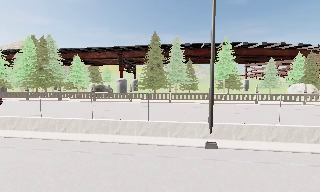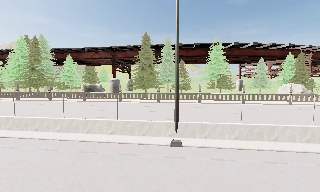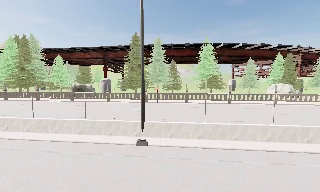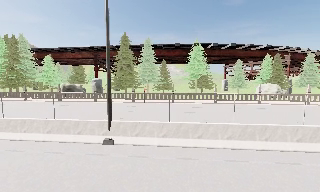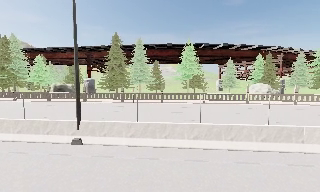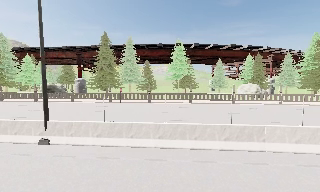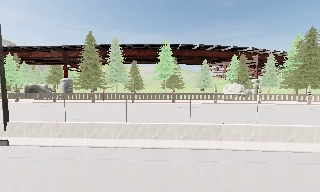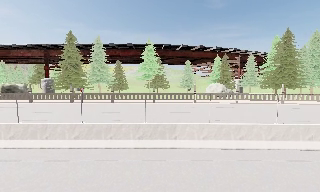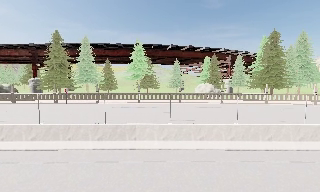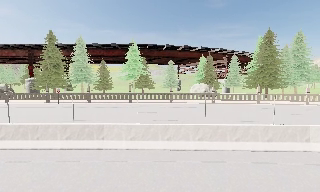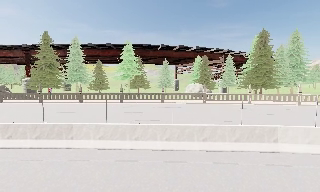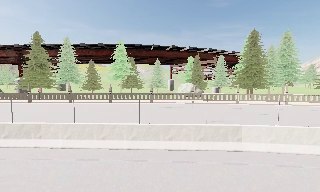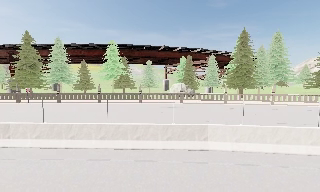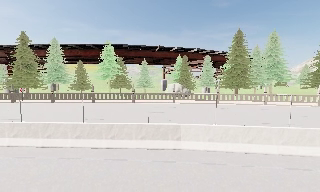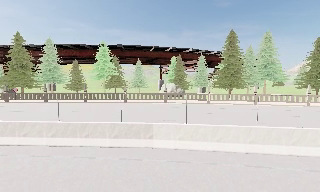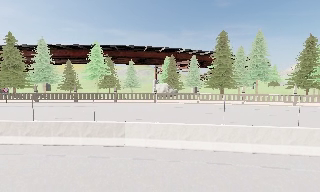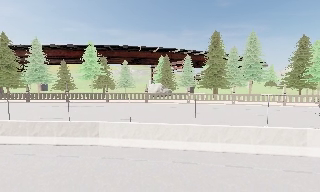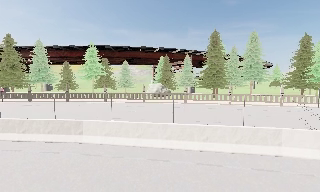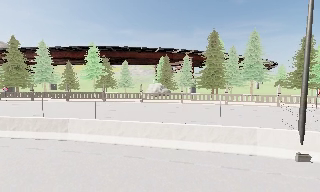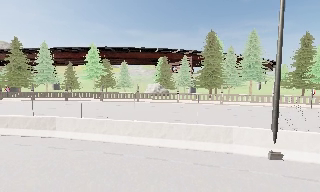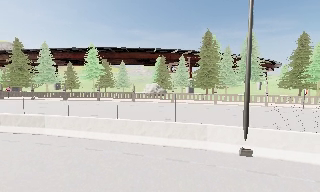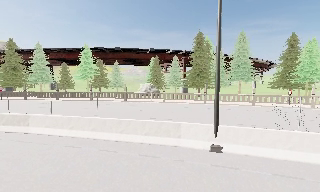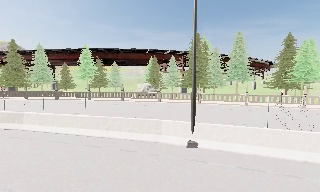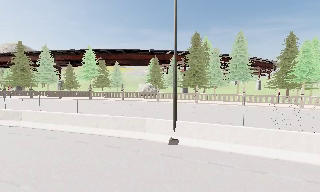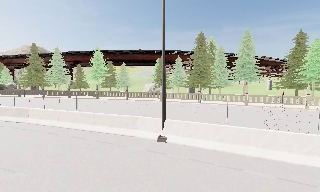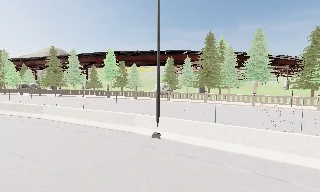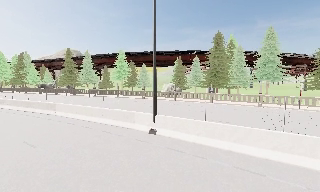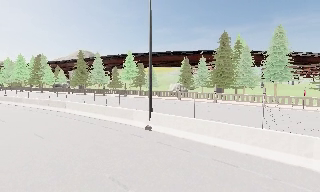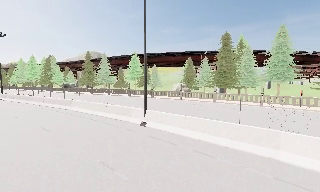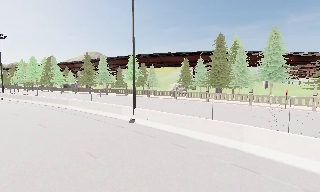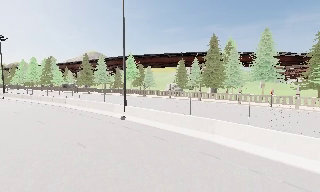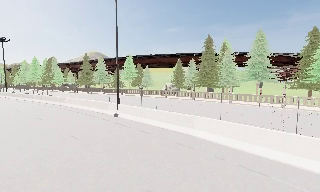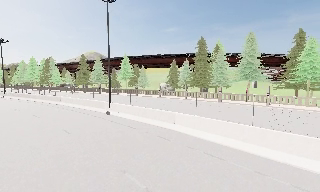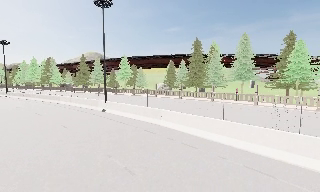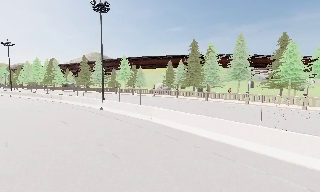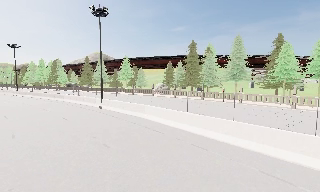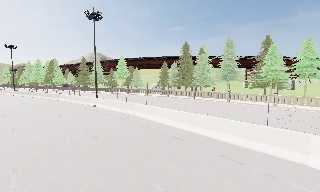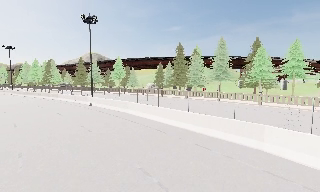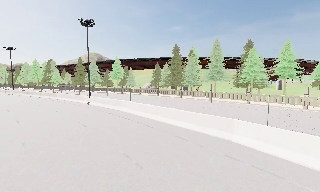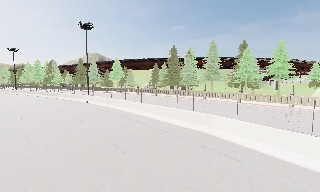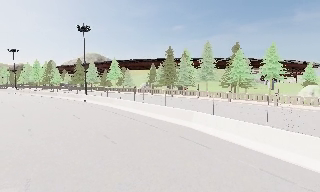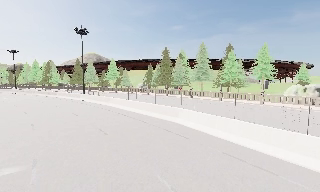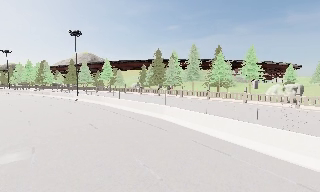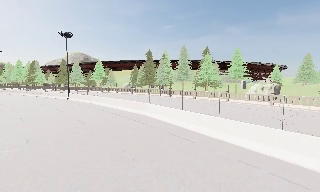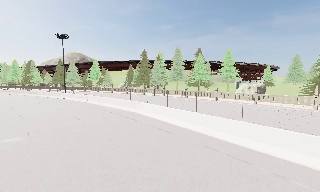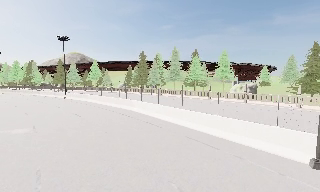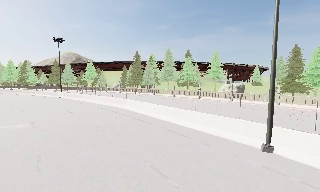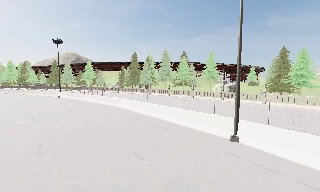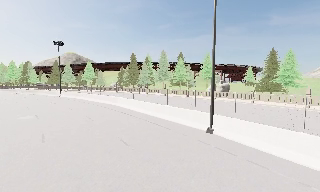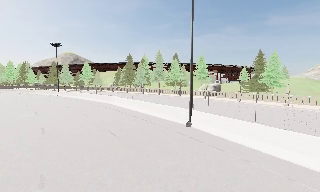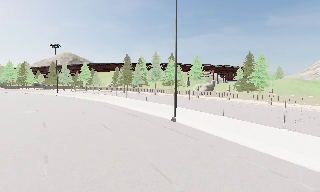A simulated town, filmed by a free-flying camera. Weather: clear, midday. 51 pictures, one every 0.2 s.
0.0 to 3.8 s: The camera travels to its right, about 30 m, so close, fixed things drift to the left.
3.8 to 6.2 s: The camera pans to its left, which is counterclockwise from overhead, by about 25 degrees. It travels to its right and backward, about 15 m, so close, fixed things drift to the left.
6.2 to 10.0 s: The camera travels backward and to its right, about 30 m, so what stands in front gets smaller.
The film runs forward here.
